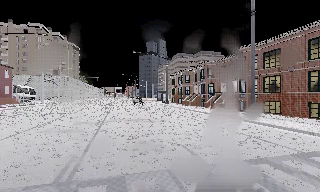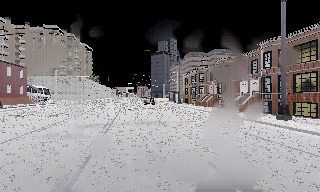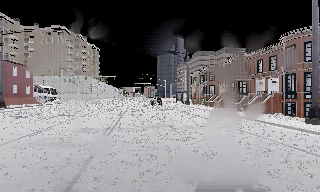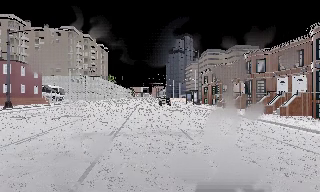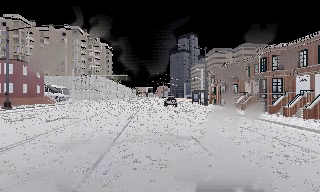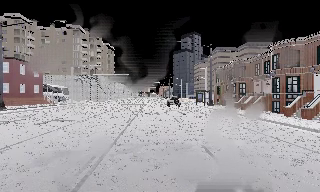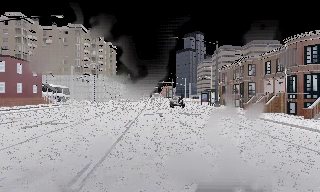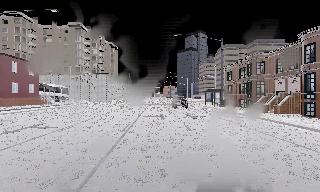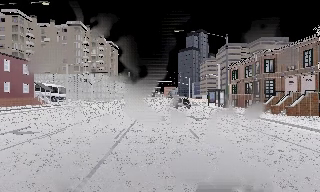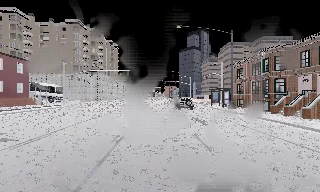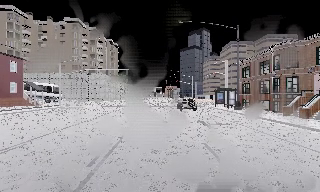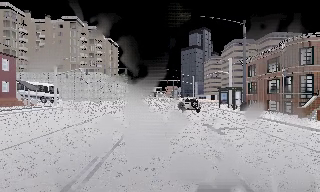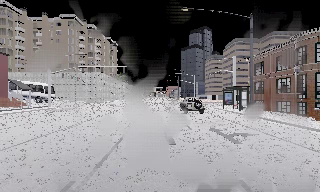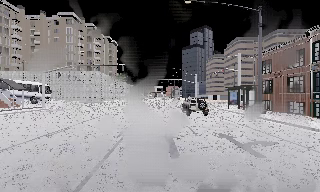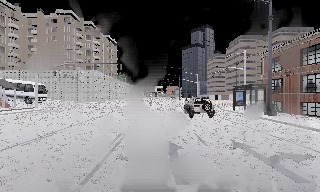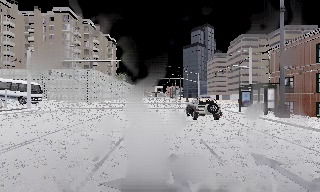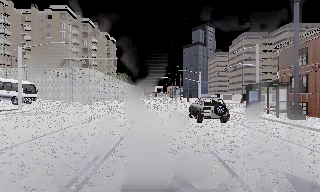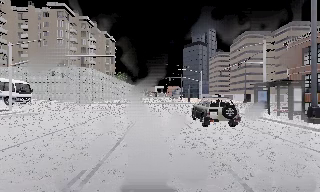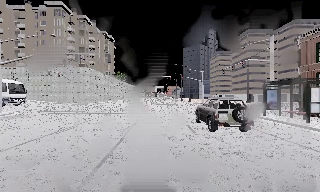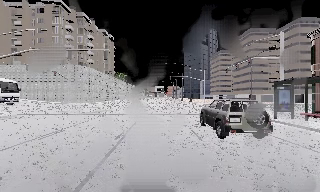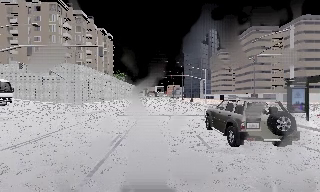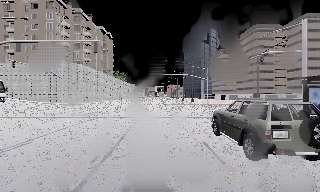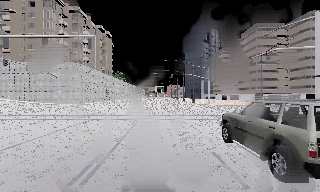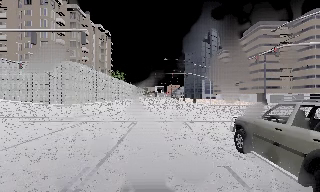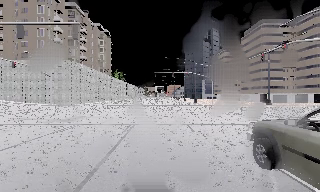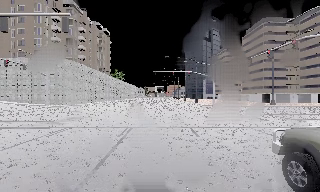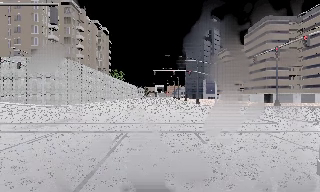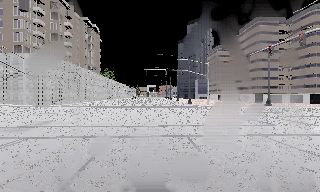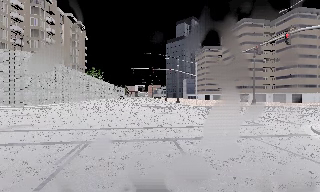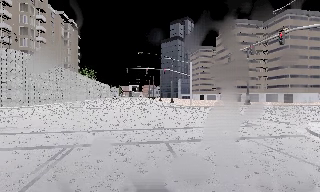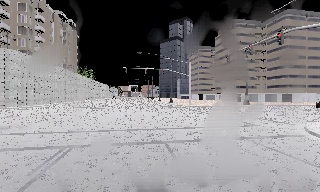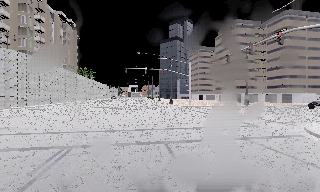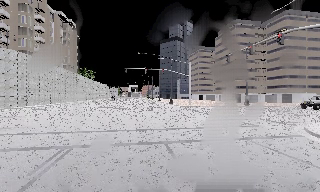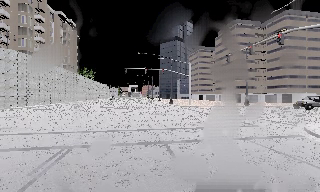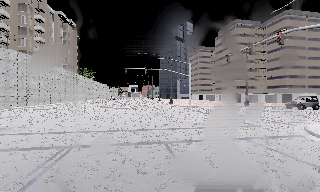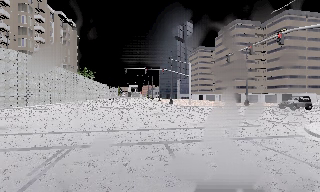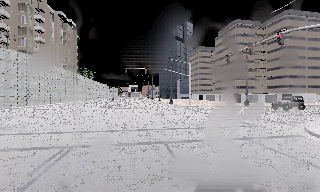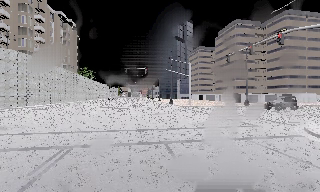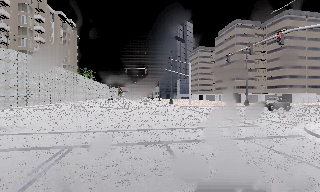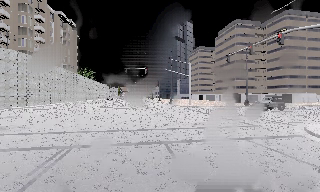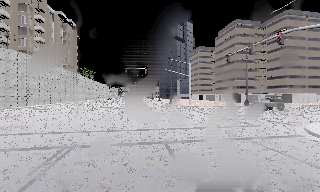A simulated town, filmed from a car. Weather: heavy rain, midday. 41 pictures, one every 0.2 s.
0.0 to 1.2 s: The camera pans to its left, which is counterclockwise from overhead, by about 15 degrees. It travels forward, about 8 m, so what stands in front looms larger.
1.2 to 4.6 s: The camera travels forward, about 20 m, so what stands in front looms larger.
4.6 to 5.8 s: The camera travels forward, about 5 m, so what stands in front looms larger. It loses speed.
5.8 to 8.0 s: The camera keeps its place and its aim.
The film runs forward here.
